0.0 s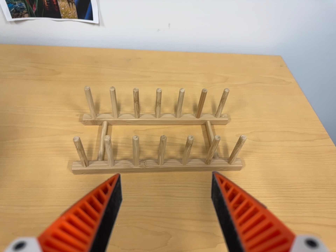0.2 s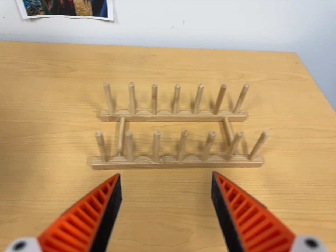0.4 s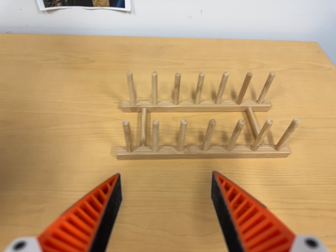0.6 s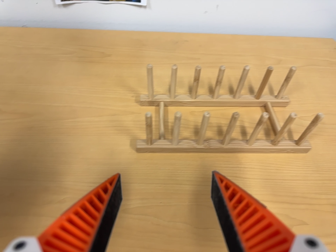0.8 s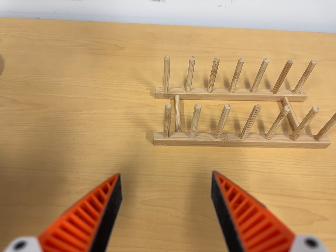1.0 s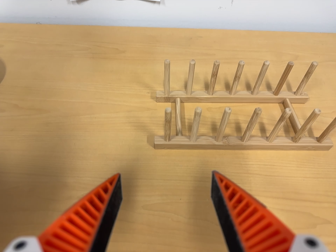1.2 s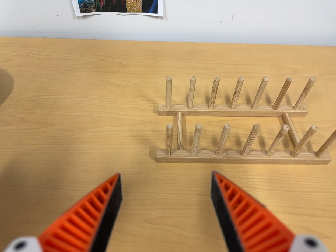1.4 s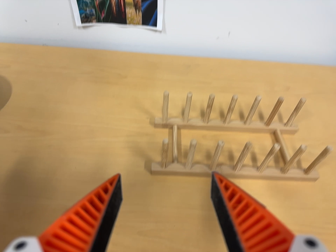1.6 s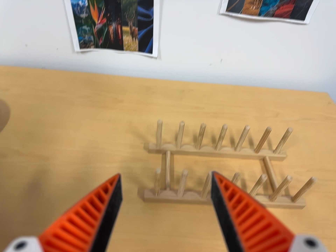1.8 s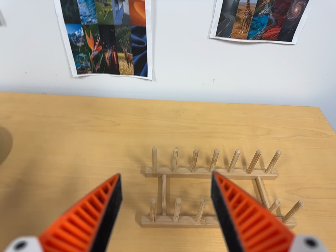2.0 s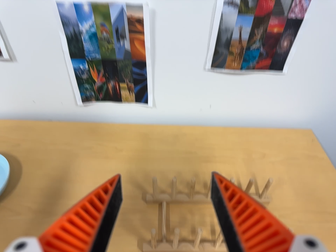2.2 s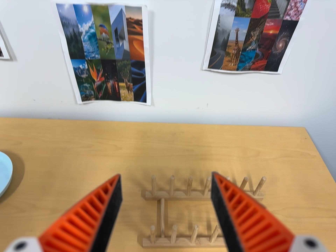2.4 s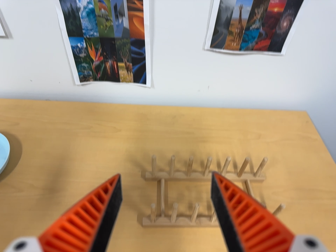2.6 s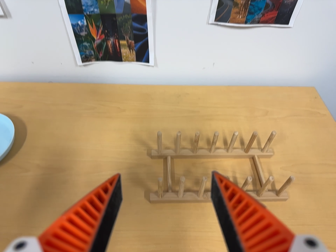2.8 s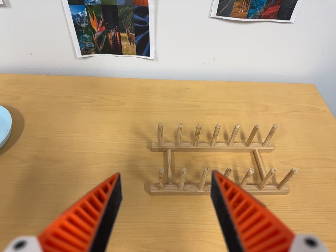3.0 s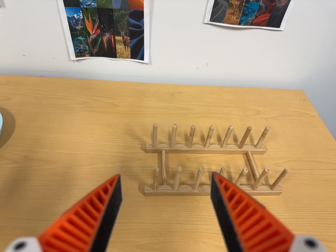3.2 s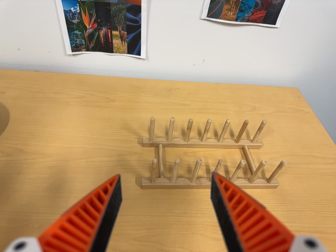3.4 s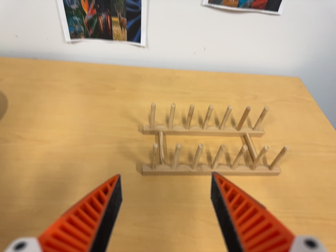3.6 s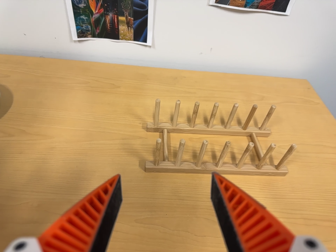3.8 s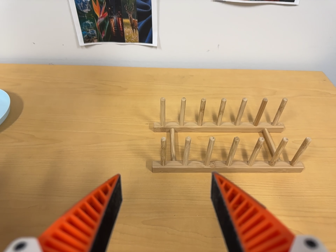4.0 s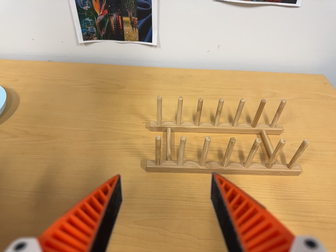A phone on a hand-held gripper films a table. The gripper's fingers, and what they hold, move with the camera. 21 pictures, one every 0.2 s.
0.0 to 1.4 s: The camera travels to its left, about 10 cm, so close, fixed things drift to the right.
1.4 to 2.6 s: The camera travels toward the top of its view and backward, about 12 cm, so close, fixed things drift downward.
2.6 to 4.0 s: The camera travels toward the bottom of its view, about 12 cm, so close, fixed things drift upward.
The film runs backward here.
